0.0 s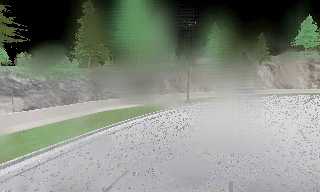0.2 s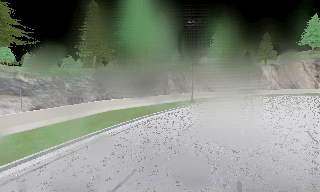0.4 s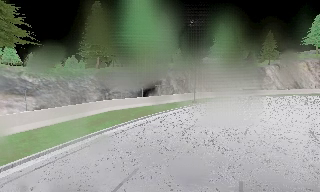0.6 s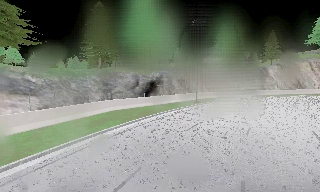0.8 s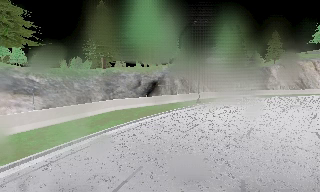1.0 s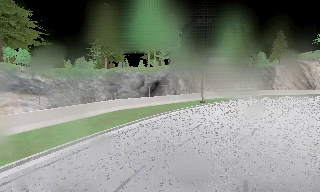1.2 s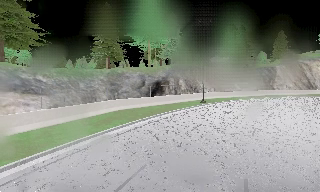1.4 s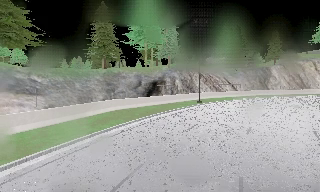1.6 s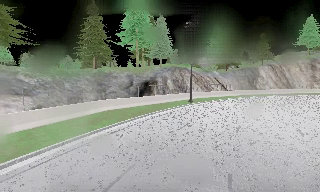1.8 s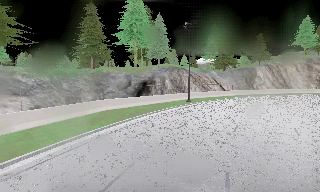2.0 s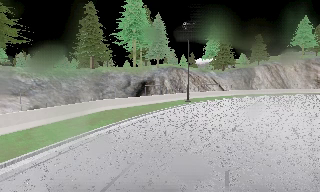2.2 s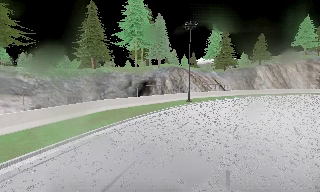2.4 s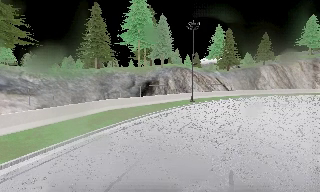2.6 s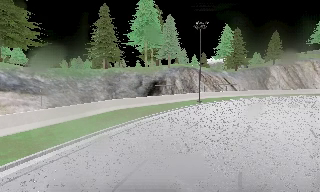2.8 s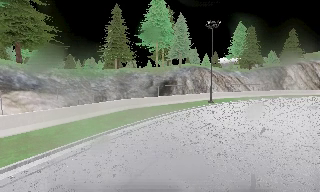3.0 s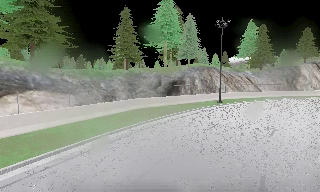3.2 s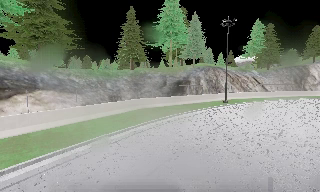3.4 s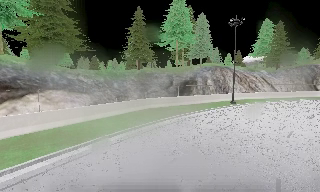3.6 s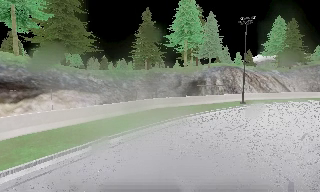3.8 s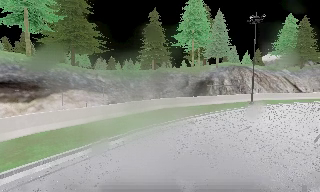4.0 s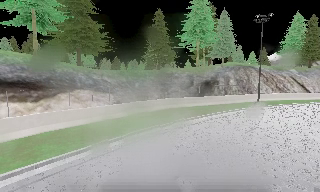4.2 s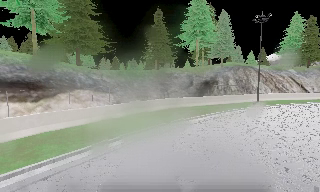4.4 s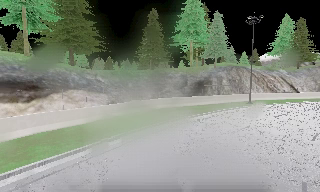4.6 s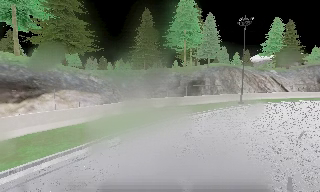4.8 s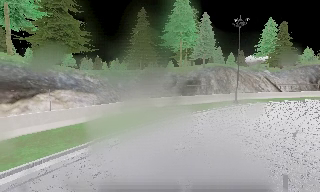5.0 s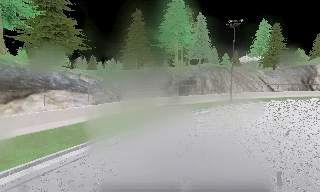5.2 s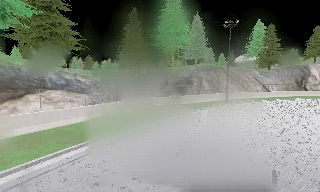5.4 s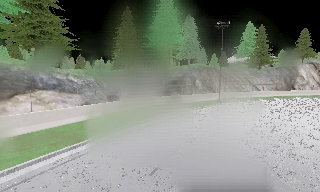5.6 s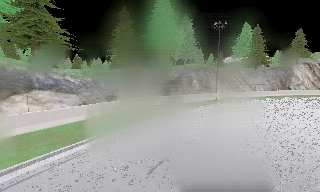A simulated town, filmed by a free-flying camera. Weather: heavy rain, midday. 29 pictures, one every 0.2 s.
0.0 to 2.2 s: The camera travels backward, about 0.5 m, so what stands in front gets smaller.
2.2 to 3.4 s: The scene slides to the right, as the camera pans about 15 degrees to its left.
3.4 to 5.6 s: The camera travels to its left, about 0.5 m.
The film runs backward here.
